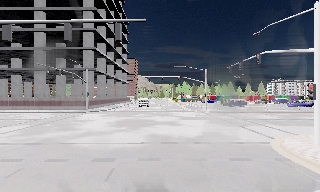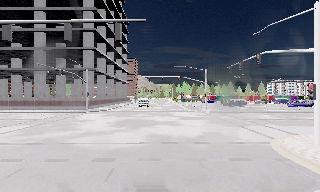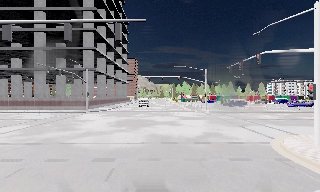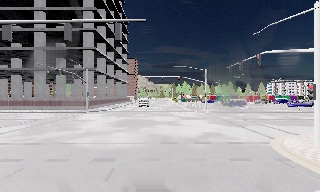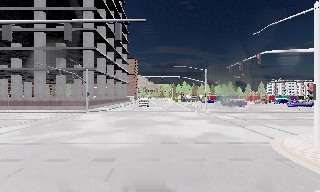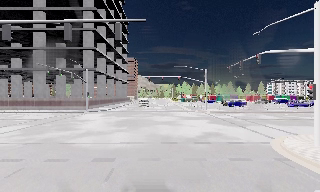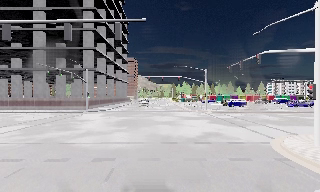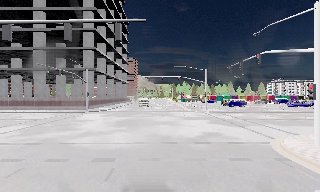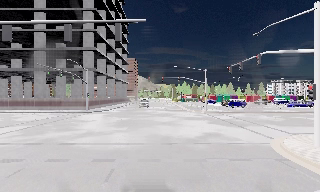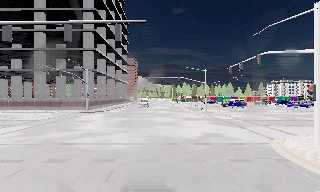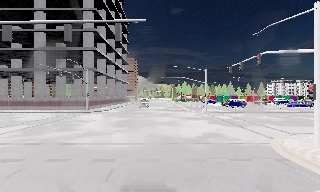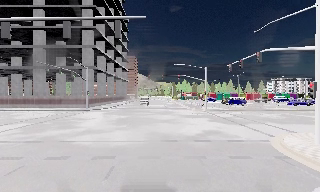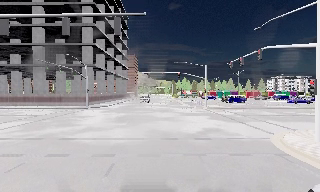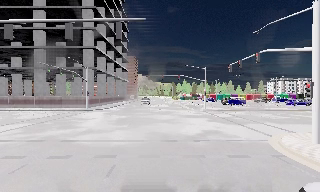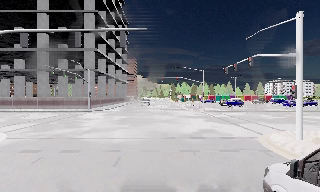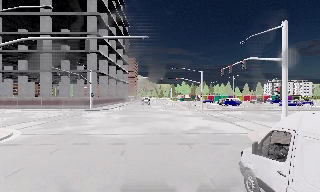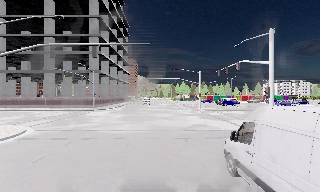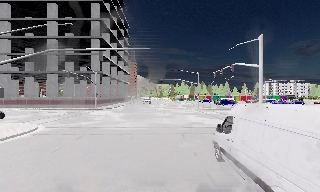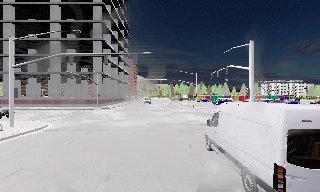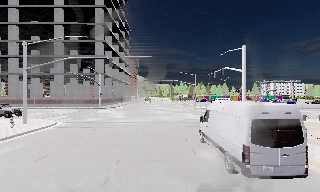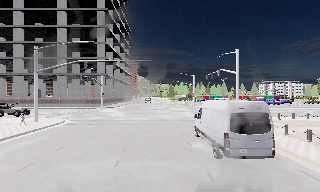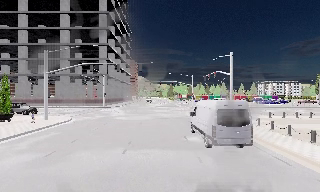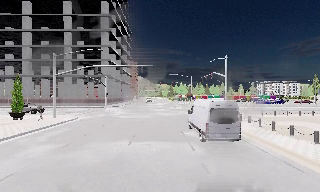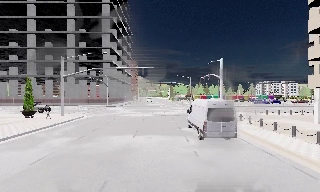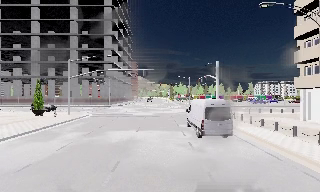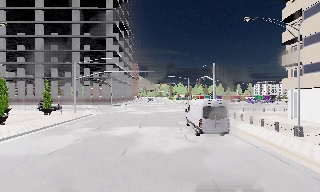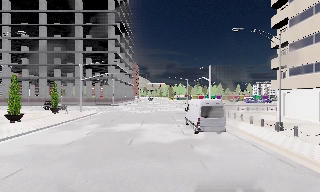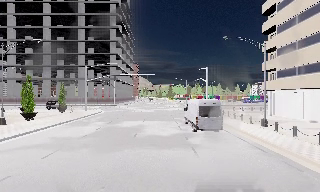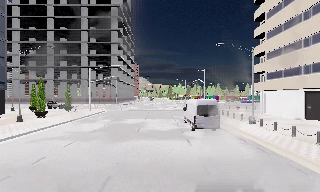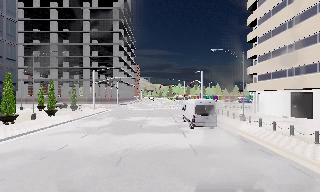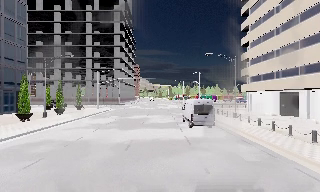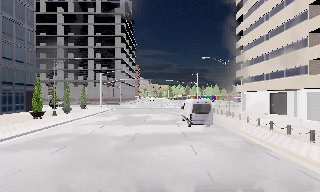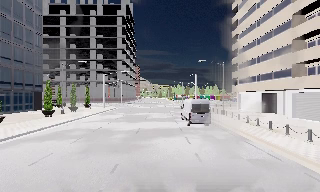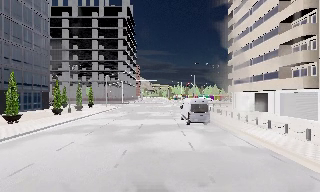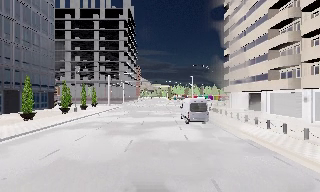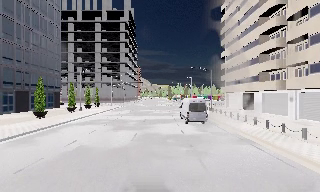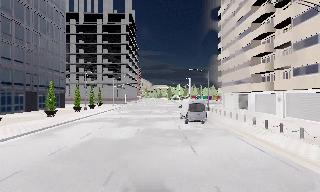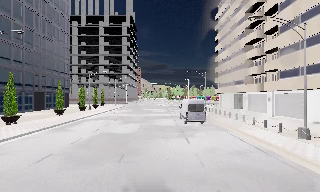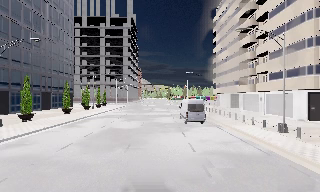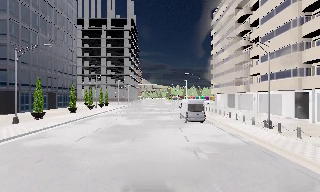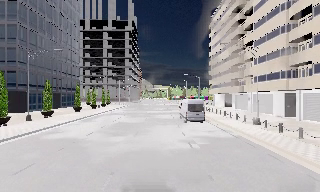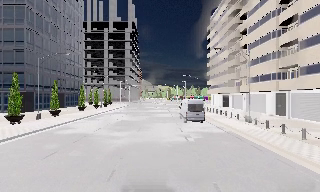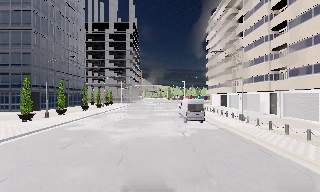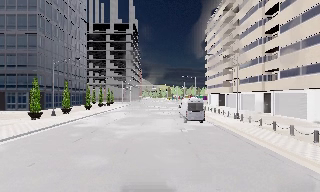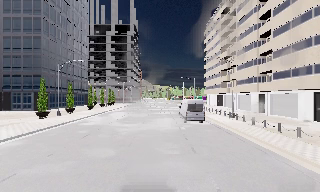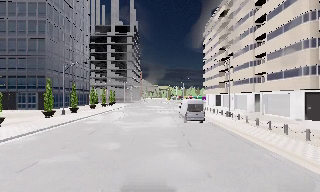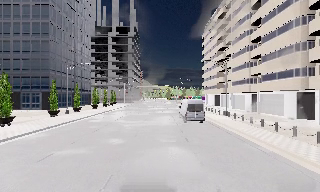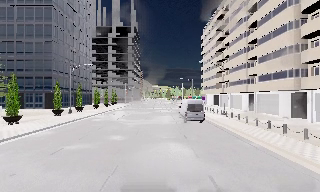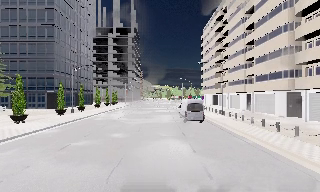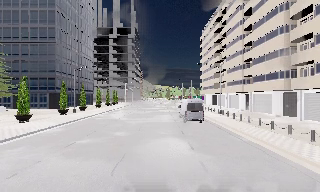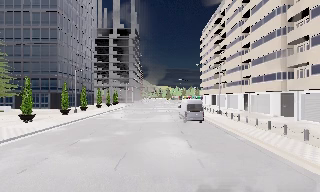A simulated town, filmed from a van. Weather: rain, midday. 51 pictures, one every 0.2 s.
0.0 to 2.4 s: The camera keeps its place and its aim.
2.4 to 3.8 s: The camera travels backward, about 7 m, so what stands in front gets smaller. It gains speed.
3.8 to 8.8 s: The camera travels backward, about 40 m, so what stands in front gets smaller.
8.8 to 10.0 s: The camera travels backward, about 4.5 m, so what stands in front gets smaller. It loses speed.
The film runs backward here.
